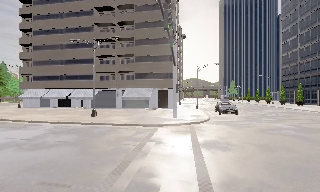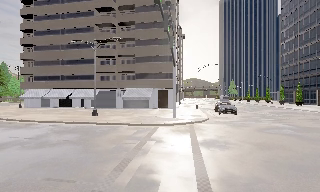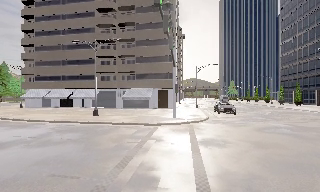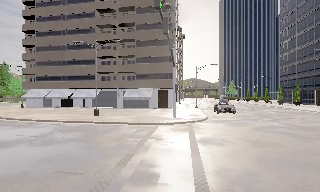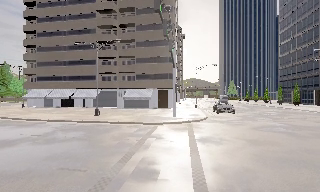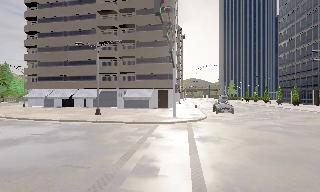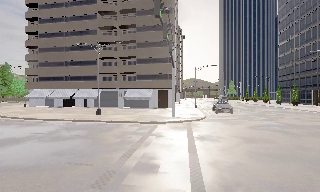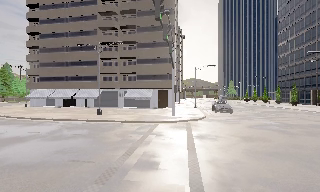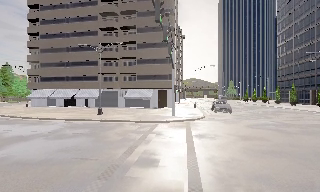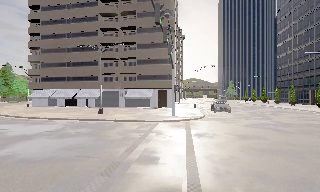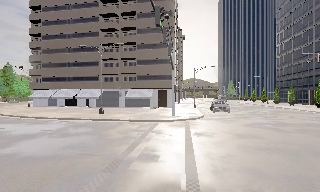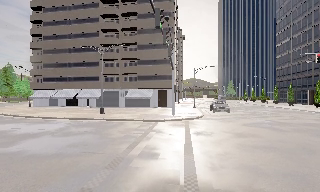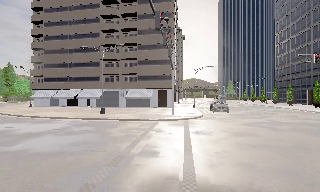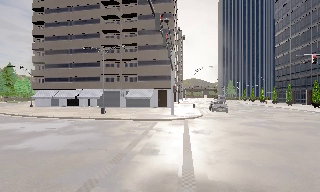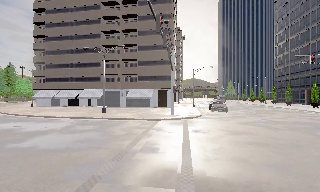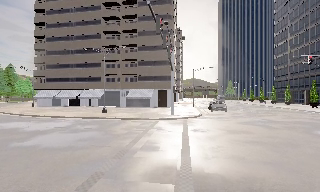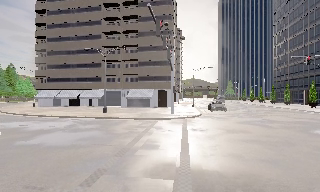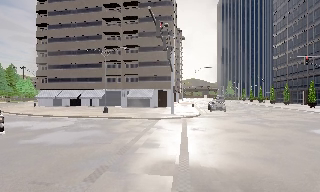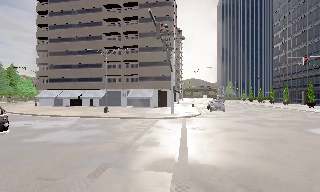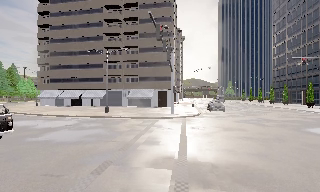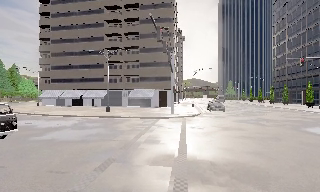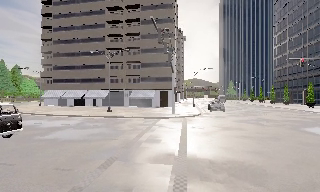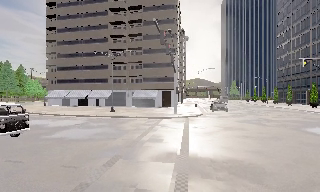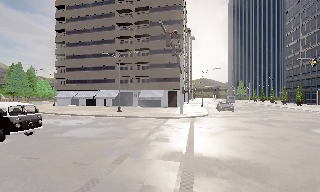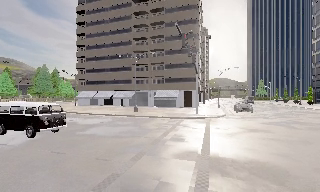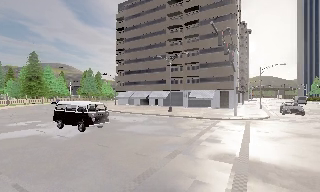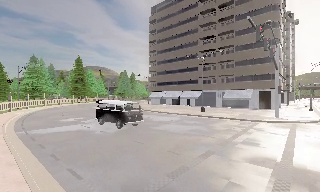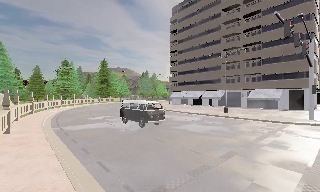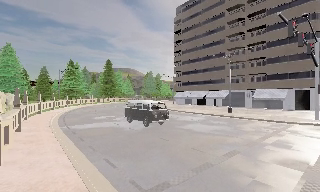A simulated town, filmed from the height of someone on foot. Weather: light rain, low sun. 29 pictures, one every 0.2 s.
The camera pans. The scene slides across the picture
to the right.
The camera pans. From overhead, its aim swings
counterclockwise.
0.0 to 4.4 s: The camera travels backward, about 4.5 m, so what stands in front gets smaller.
4.4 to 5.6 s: The camera swings to its left by about 40 degrees, and the scene slides to the right. It travels backward, about 1 m.
The film runs backward here.
